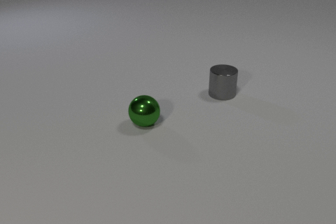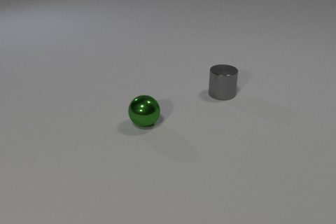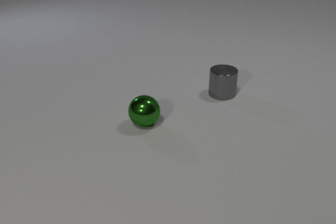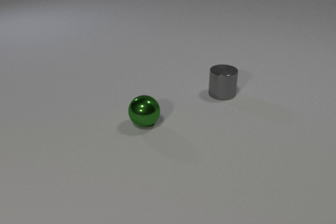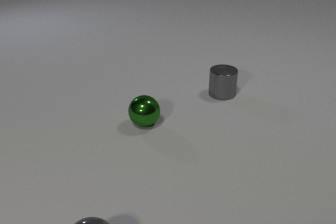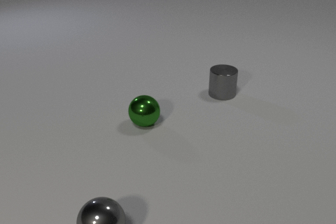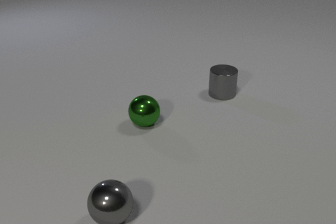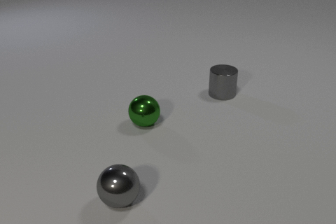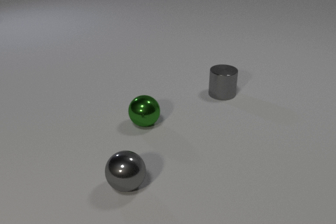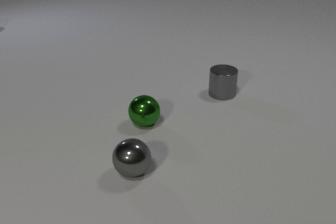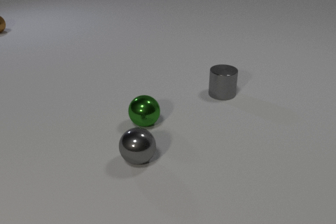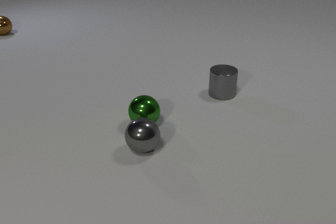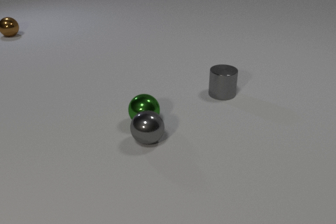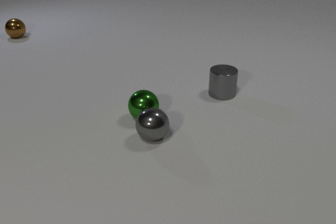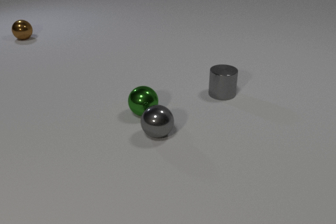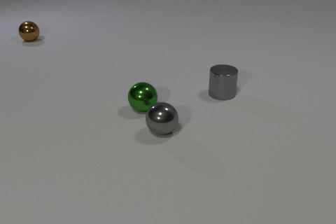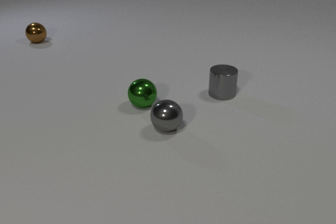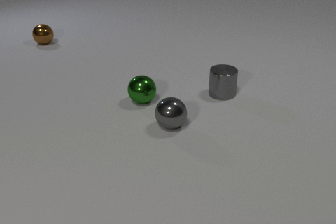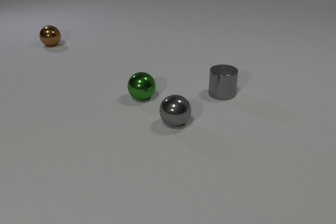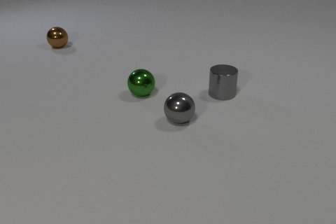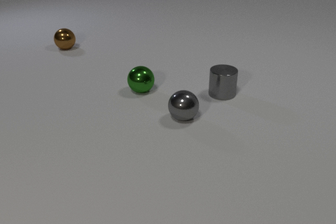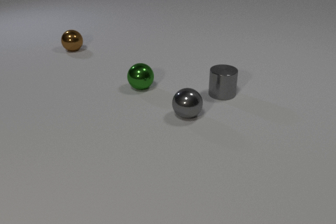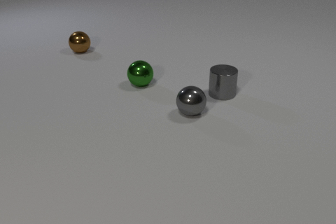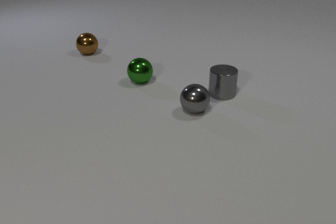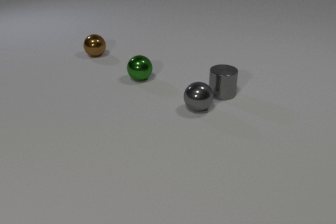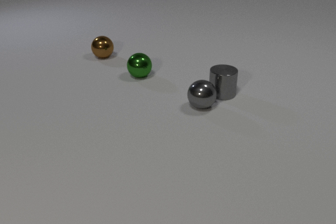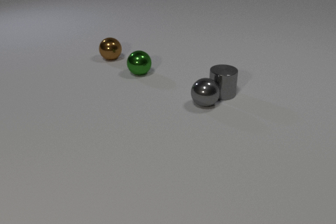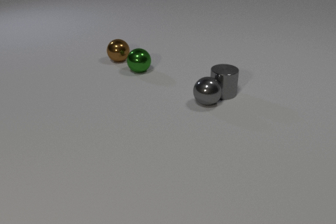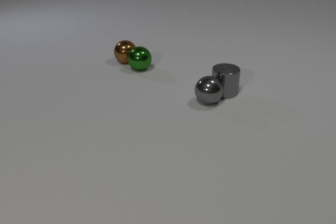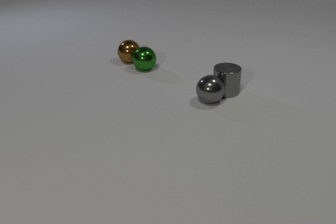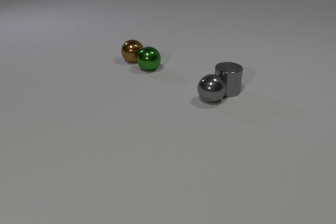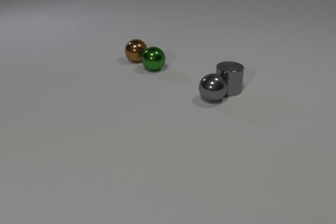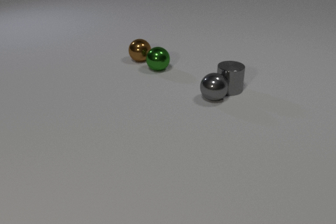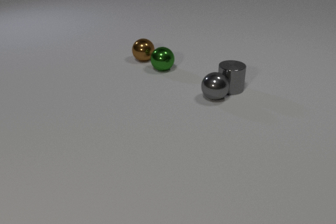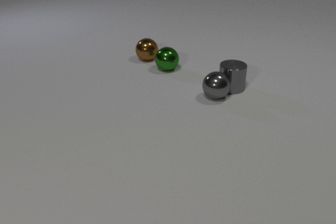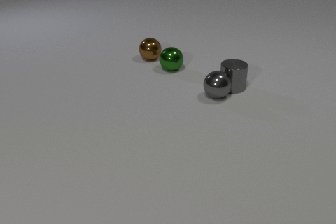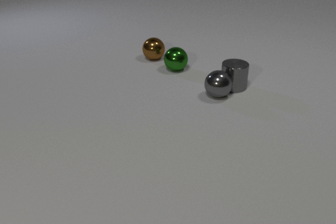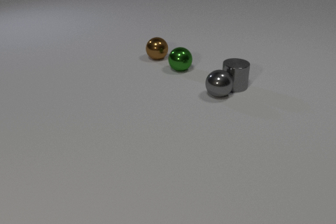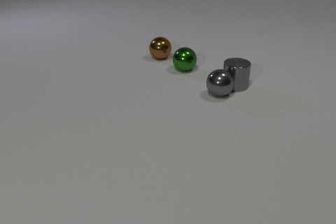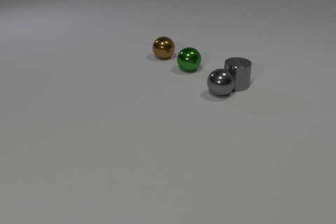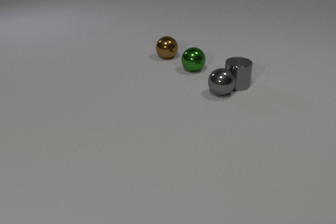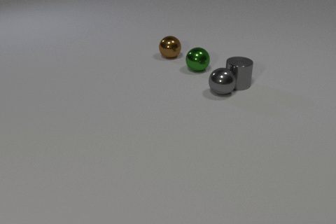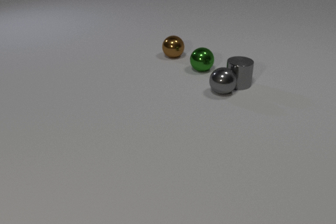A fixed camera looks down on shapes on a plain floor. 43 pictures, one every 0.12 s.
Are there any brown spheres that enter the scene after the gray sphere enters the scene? yes.
How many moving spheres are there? 3.
How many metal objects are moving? 4.
0.00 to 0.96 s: The gray metal sphere comes in at the bottom edge, rolls away from the camera.
0.96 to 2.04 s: The gray metal sphere rolls away from the camera and to the right. The green metal sphere rolls away from the camera. The brown metal sphere comes in at the left edge, rolls toward the camera and to the right. The gray metal sphere and the green metal sphere collide.
2.04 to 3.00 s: The gray metal sphere rolls away from the camera and to the right. The green metal sphere rolls away from the camera. The brown metal sphere rolls to the right and toward the camera.
3.00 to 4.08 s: The gray metal sphere rolls away from the camera and to the right. The green metal sphere rolls to the right and away from the camera. The gray metal cylinder slides away from the camera and to the right. The brown metal sphere rolls to the right. The gray metal sphere and the gray metal cylinder collide. The green metal sphere and the brown metal sphere collide.
4.08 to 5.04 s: The gray metal sphere rolls away from the camera and to the right. The green metal sphere rolls to the right. The gray metal cylinder slides away from the camera and to the right. The brown metal sphere rolls to the right.
